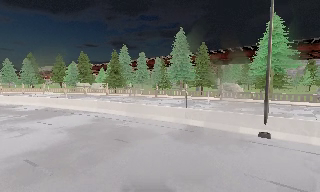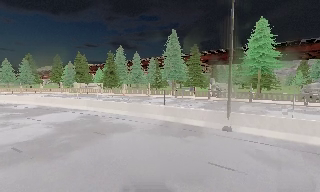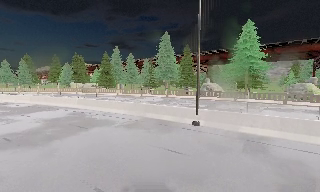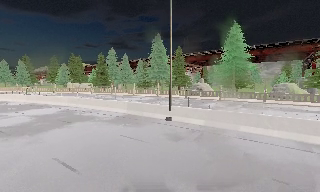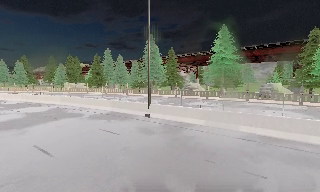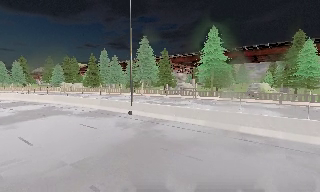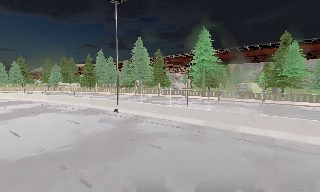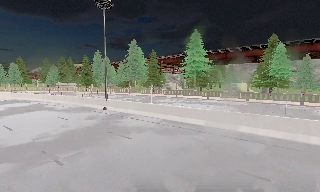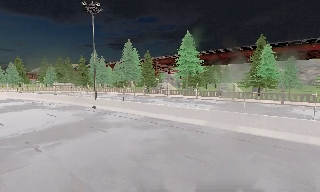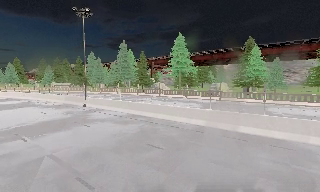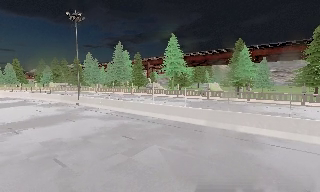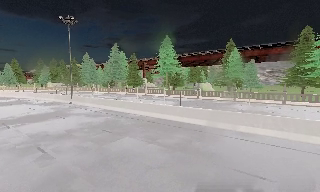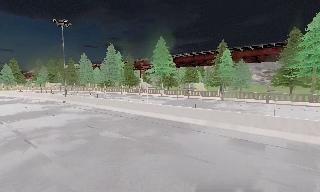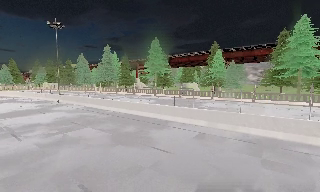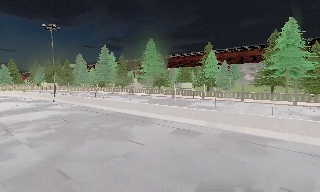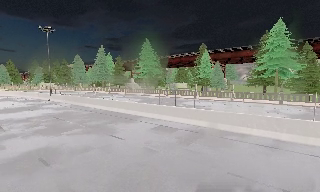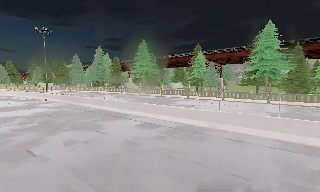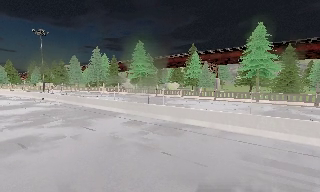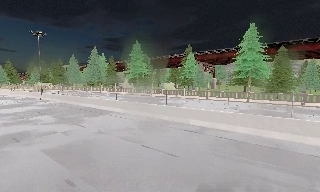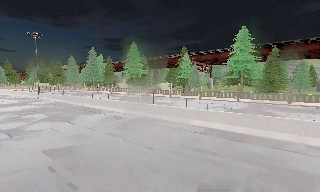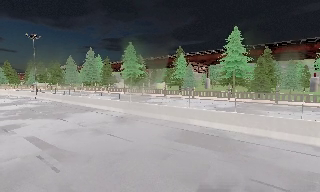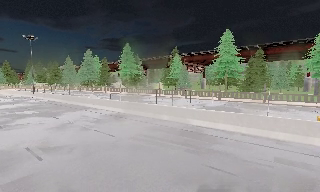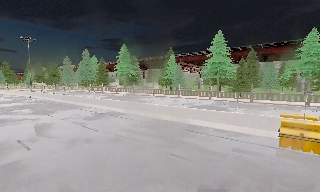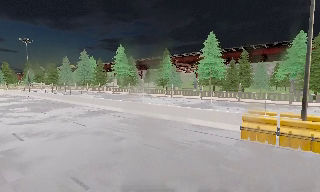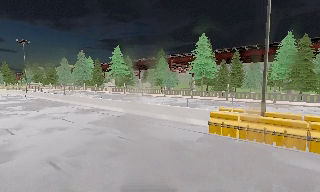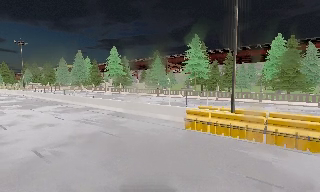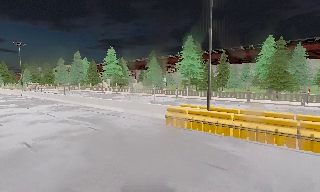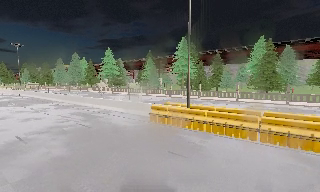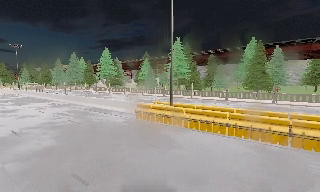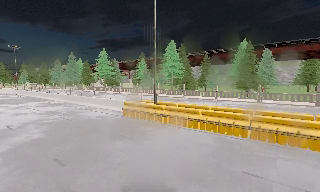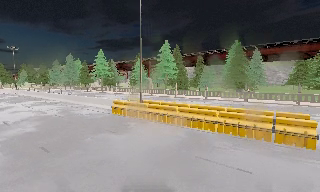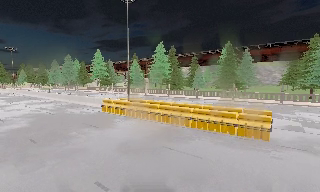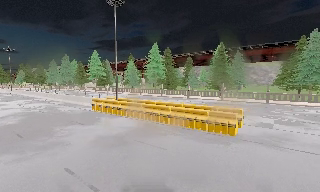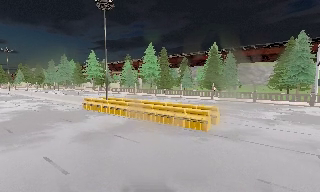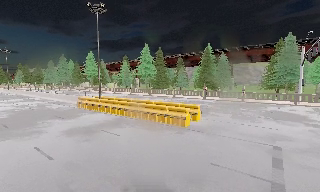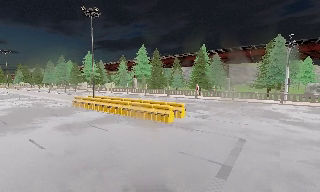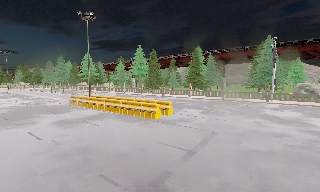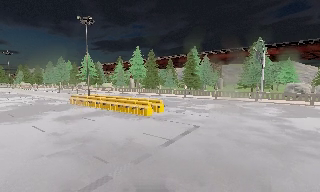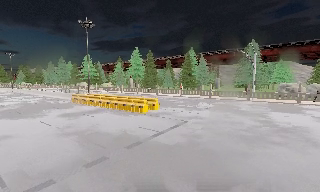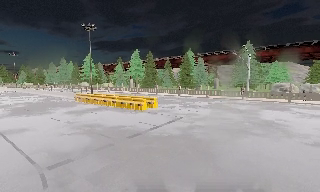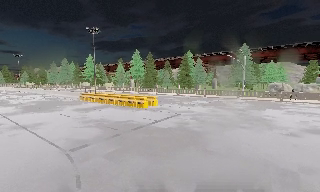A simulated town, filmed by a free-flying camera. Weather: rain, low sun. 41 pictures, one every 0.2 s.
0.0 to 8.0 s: The camera travels to its right and backward, about 65 m, so close, fixed things drift to the left.
The film runs forward here.
